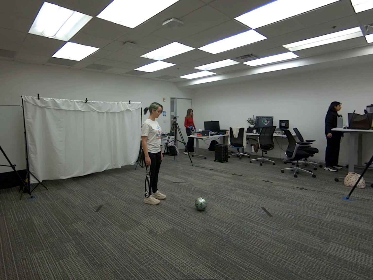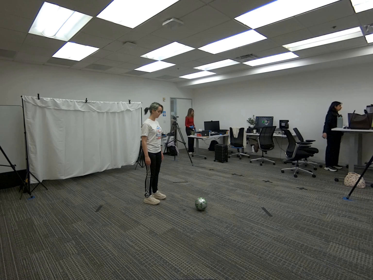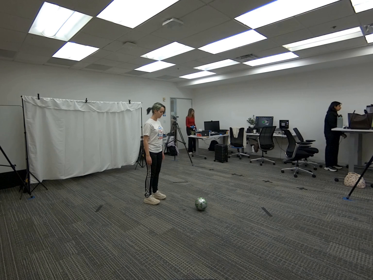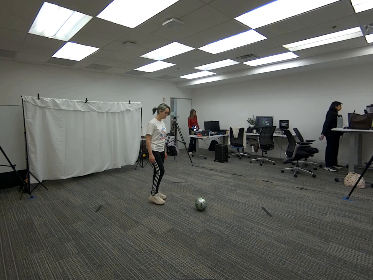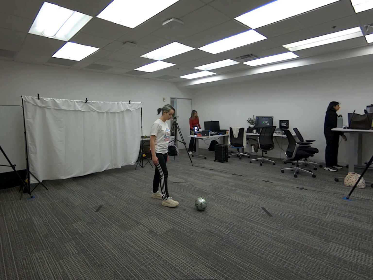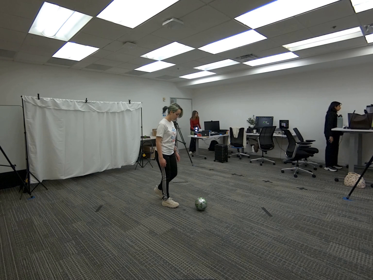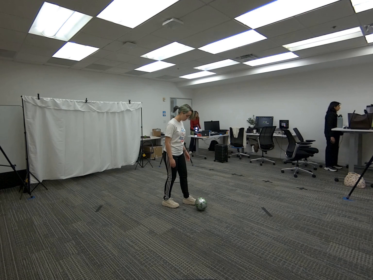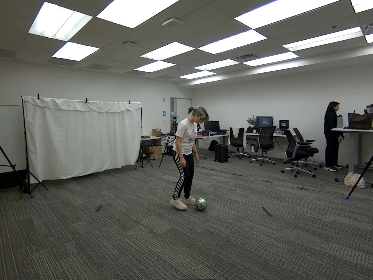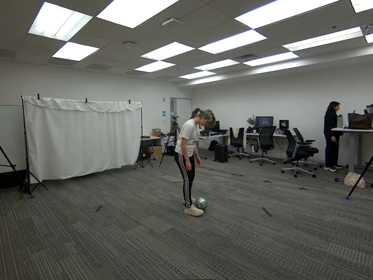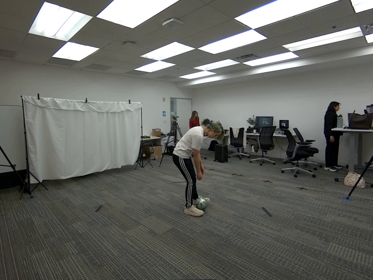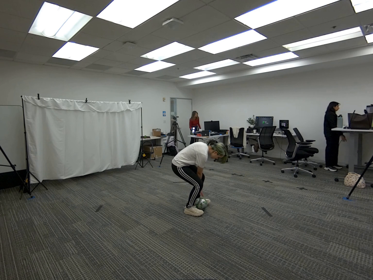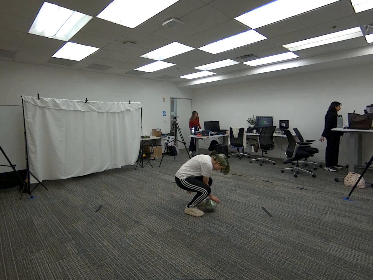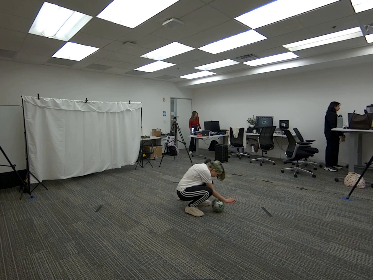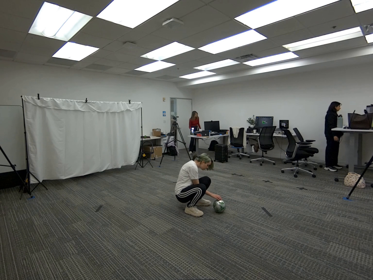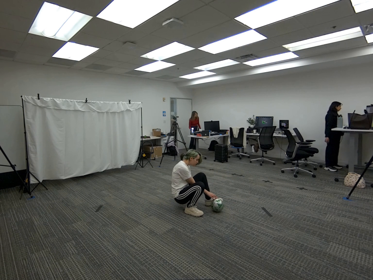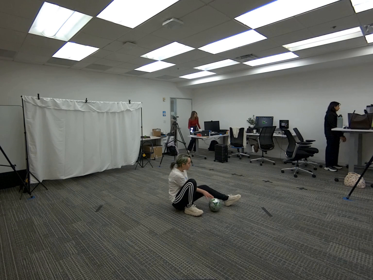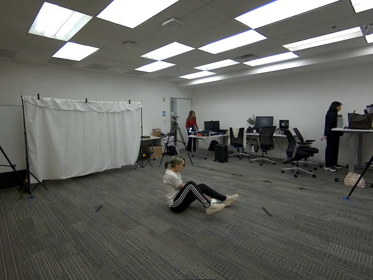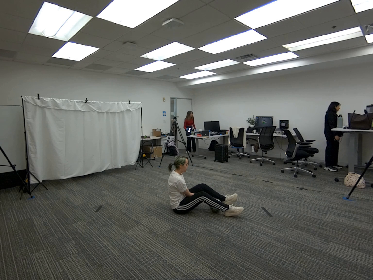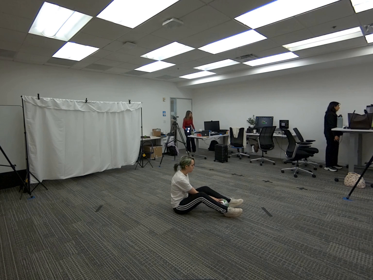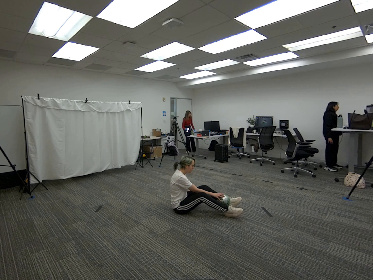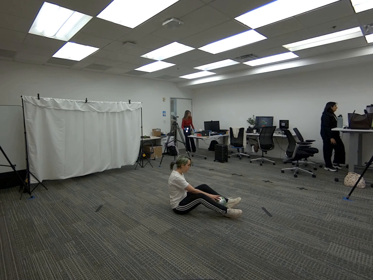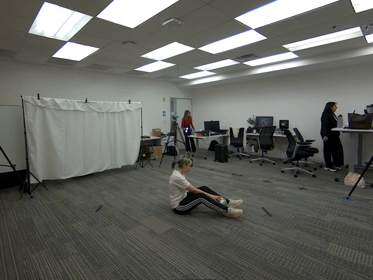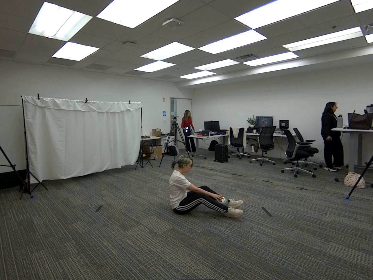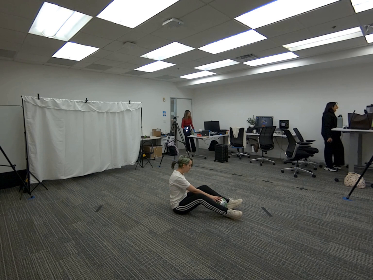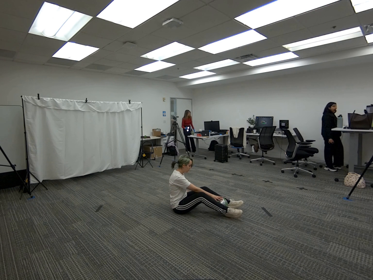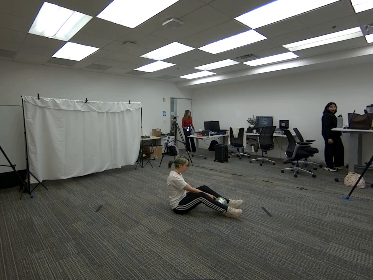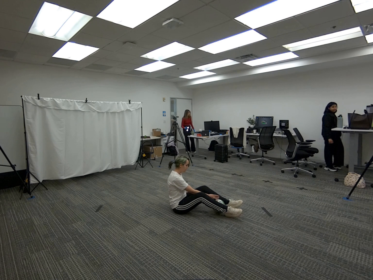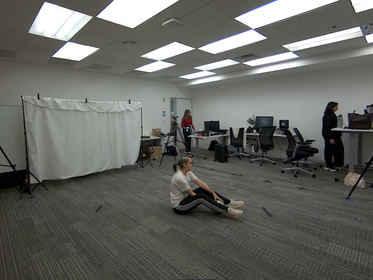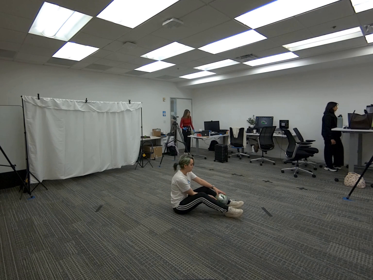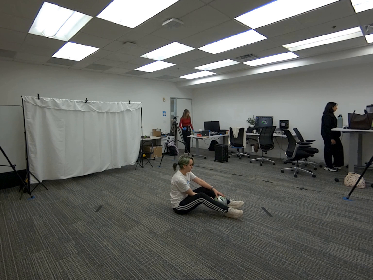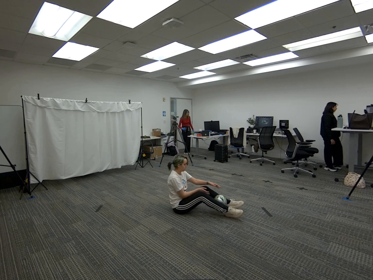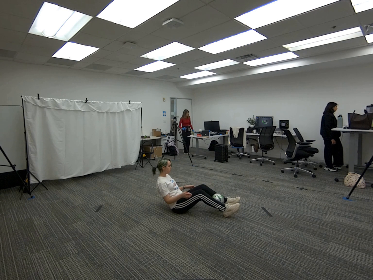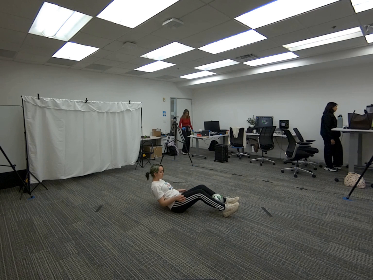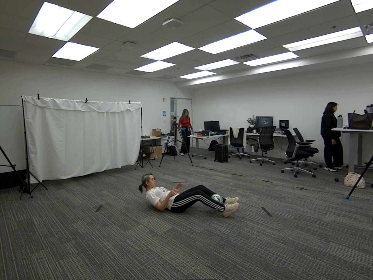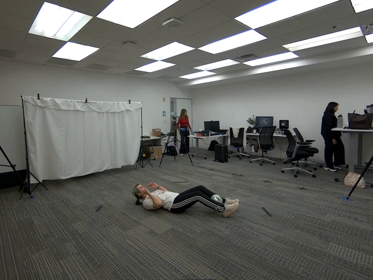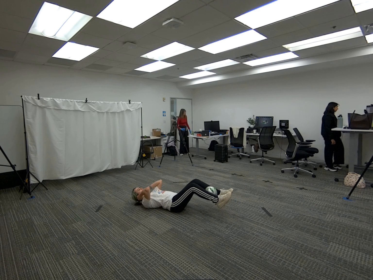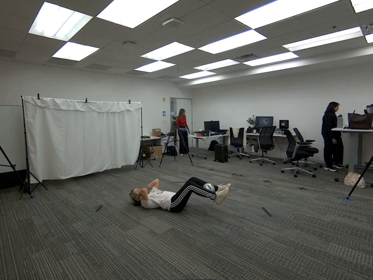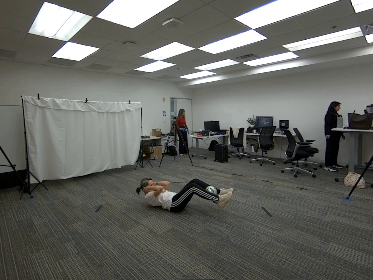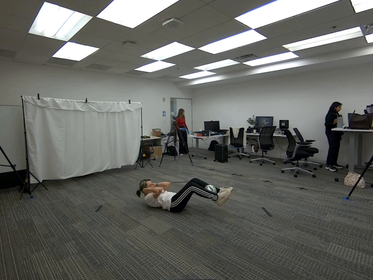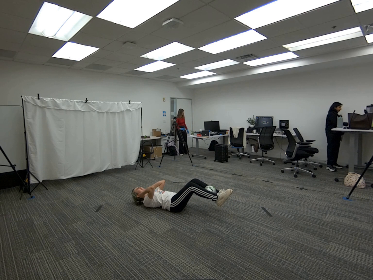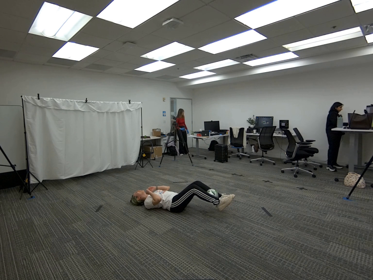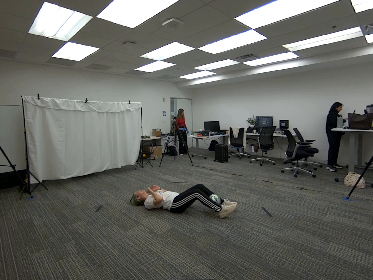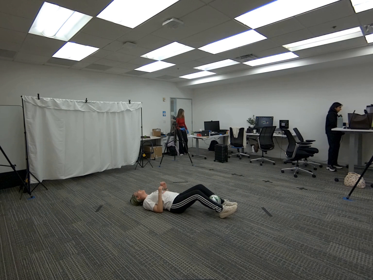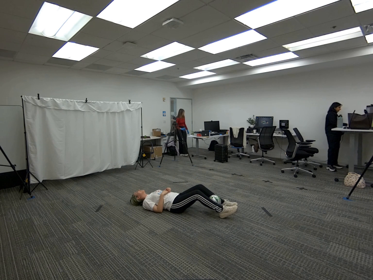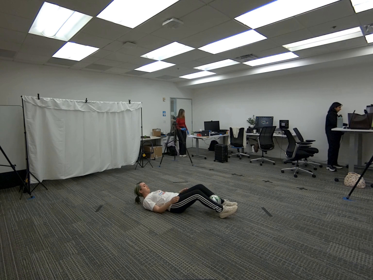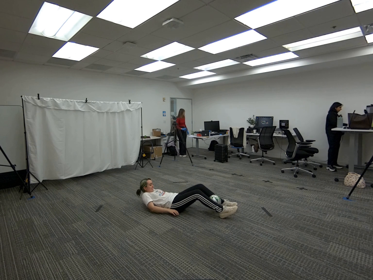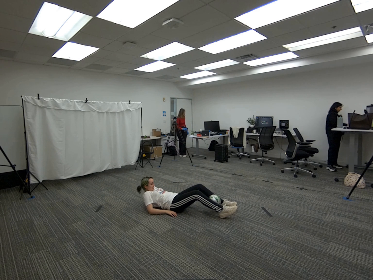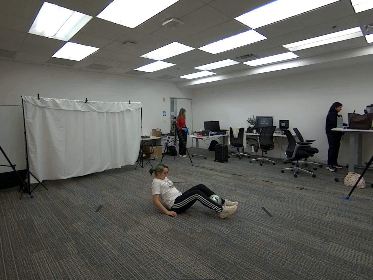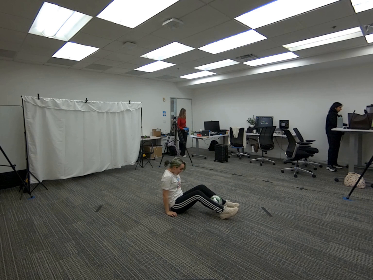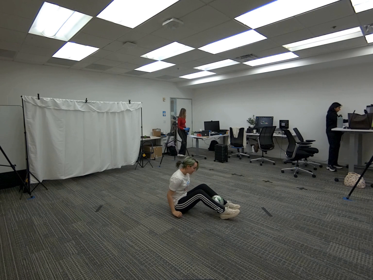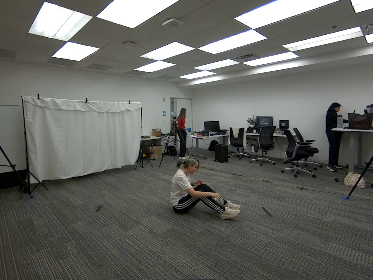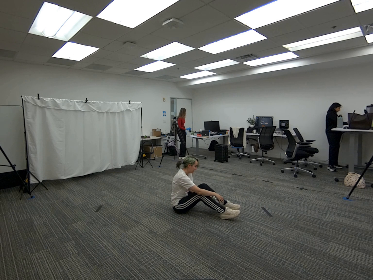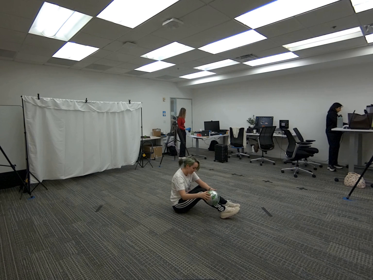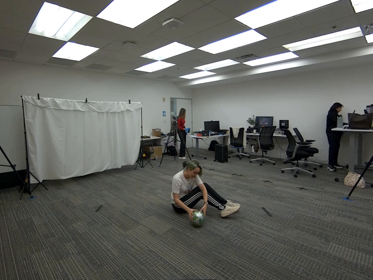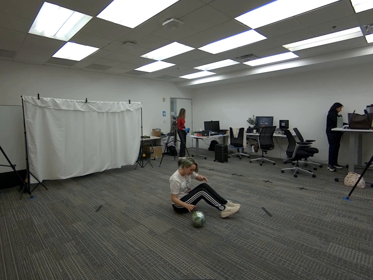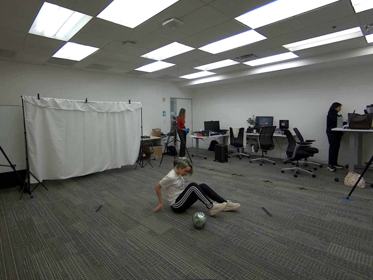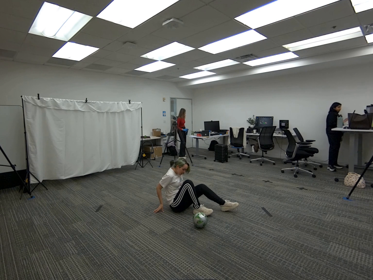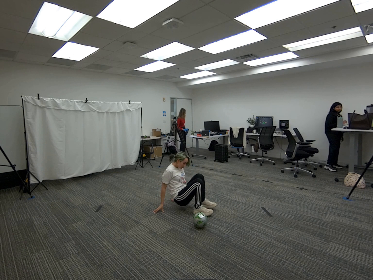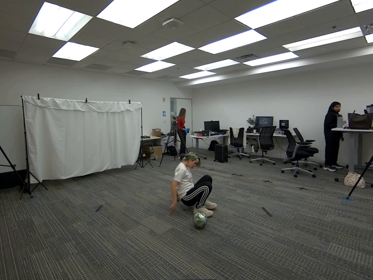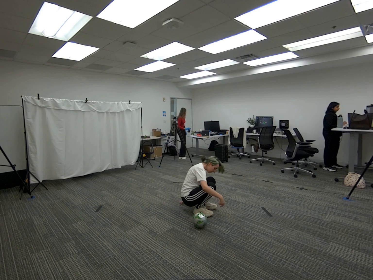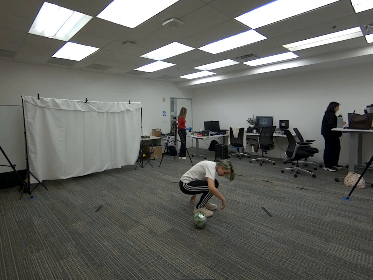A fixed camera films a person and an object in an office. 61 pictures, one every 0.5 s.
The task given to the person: Grasp the soccer ball near you and proceed to lift both legs up and balance the soccer ball on your ankles while proceeding to perform sit ups. Maintain the ball and stable throughout the sit ups.
